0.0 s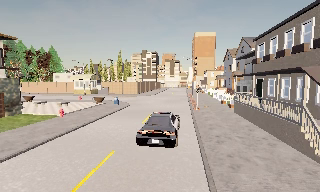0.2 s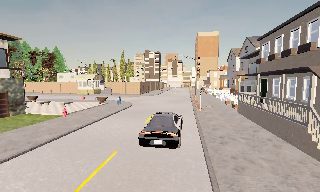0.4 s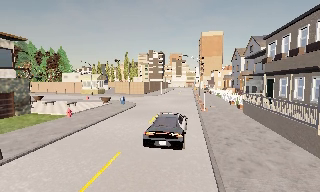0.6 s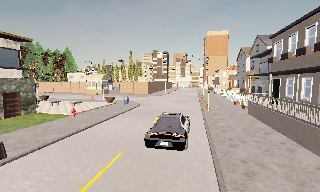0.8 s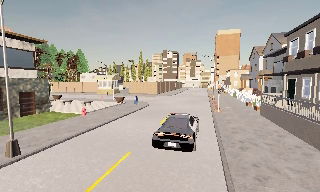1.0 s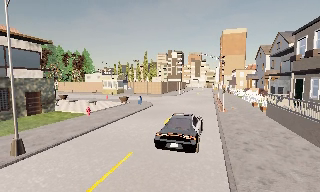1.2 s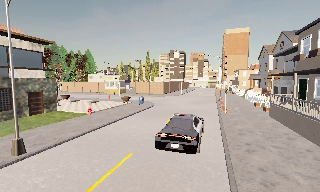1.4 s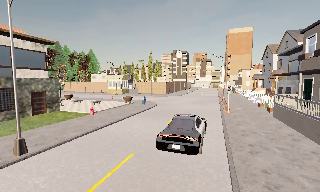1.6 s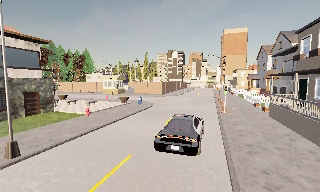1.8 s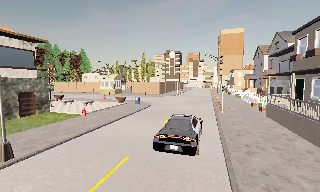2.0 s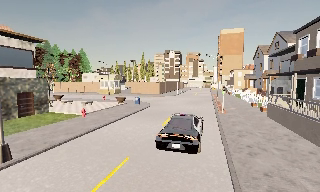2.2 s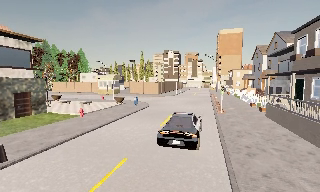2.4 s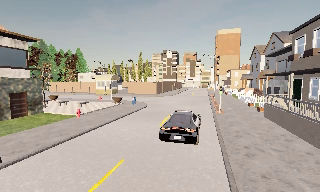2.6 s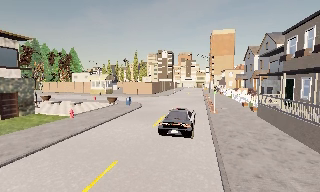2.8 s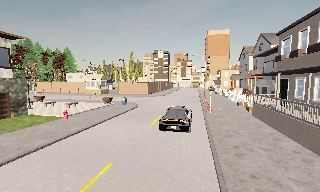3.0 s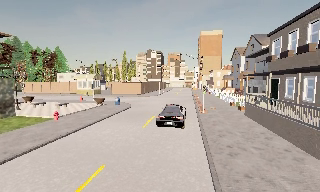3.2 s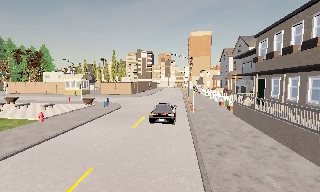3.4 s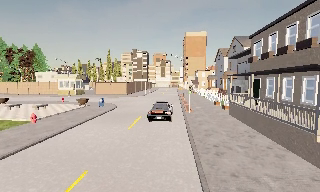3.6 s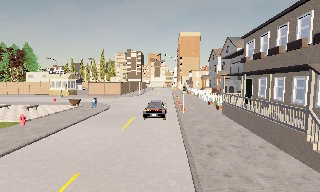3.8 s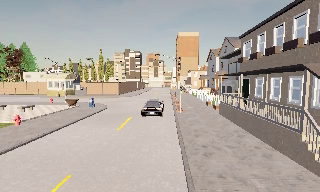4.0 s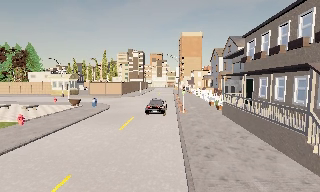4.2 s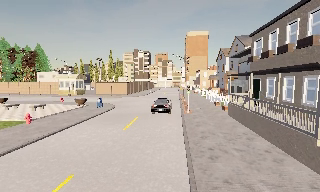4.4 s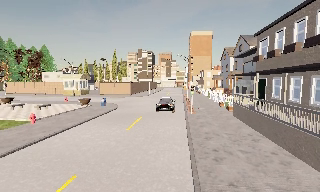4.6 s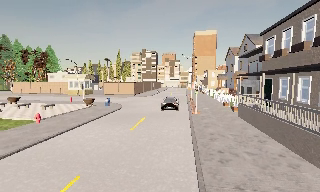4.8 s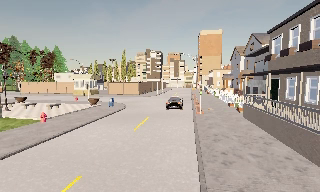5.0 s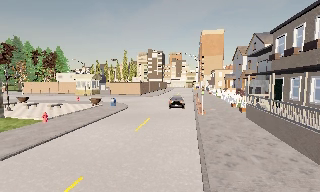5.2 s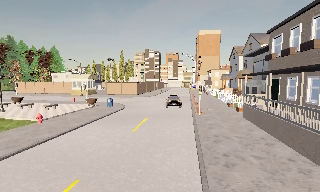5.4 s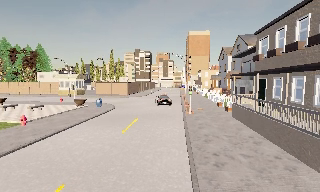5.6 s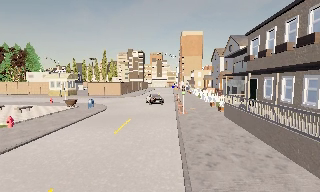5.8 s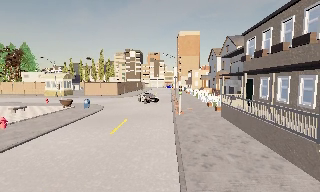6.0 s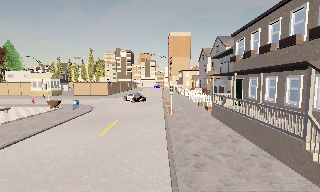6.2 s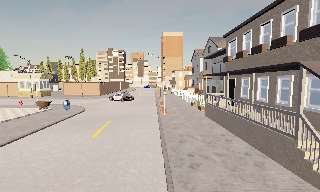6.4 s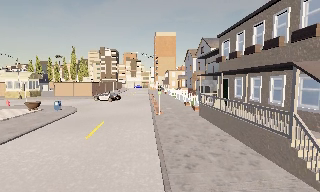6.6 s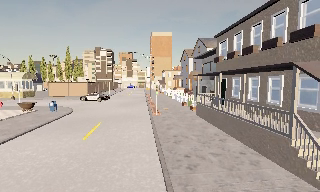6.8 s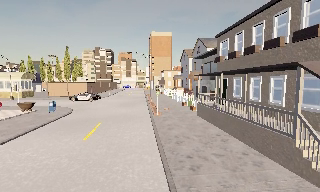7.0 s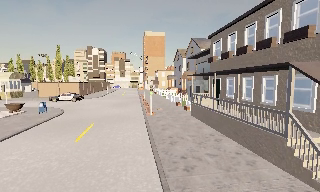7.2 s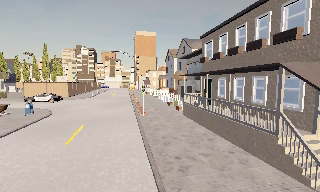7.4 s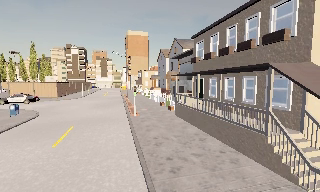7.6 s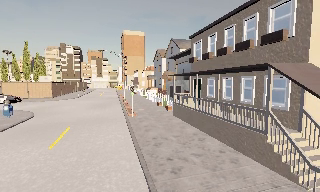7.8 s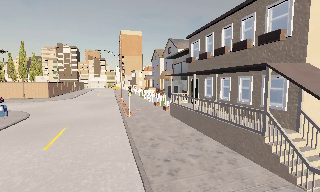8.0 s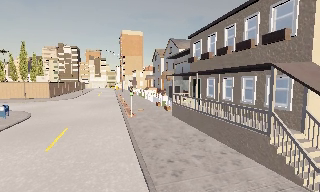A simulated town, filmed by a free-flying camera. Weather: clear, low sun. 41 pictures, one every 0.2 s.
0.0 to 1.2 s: The camera shifts only a little, or ends up much as it began.
1.2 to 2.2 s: The camera travels forward, about 0.5 m, so what stands in front looms larger.
2.2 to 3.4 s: The camera swings to its right by about 10 degrees, and the scene slides to the left. It travels forward, about 0.5 m, so what stands in front looms larger.
3.4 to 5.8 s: The camera travels forward and to its right, about 1 m, so what stands in front looms larger.
5.8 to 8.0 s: The camera pans to its right, which is clockwise from overhead, by about 20 degrees. It travels forward and to its left, about 1 m, so what stands in front looms larger.
The film runs forward here.
